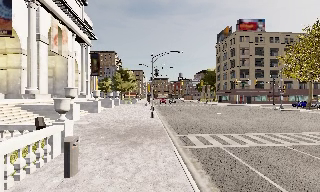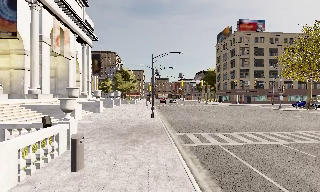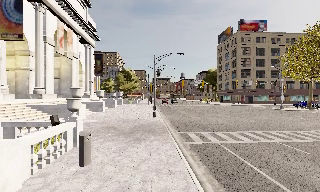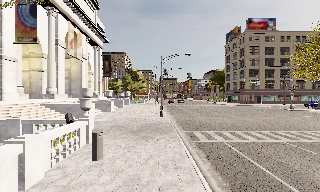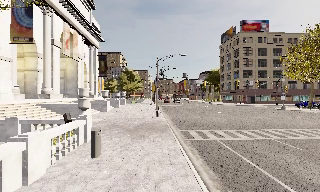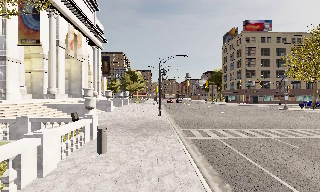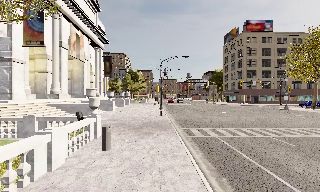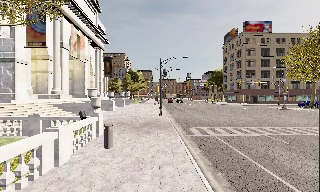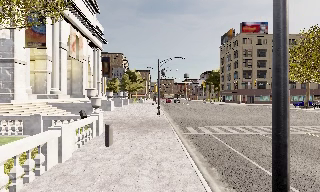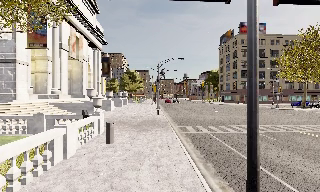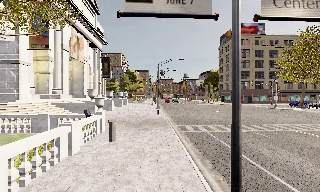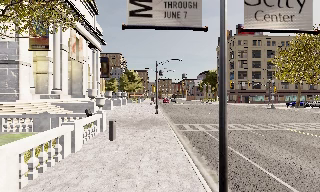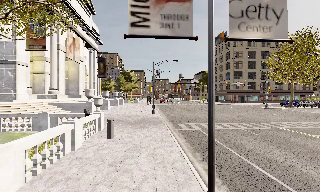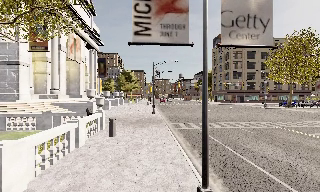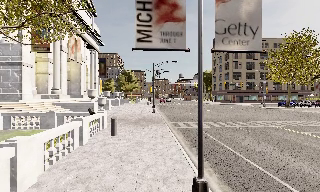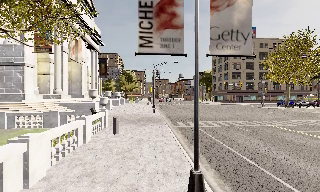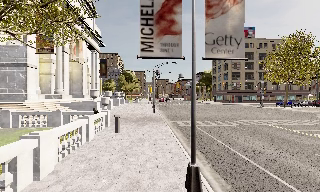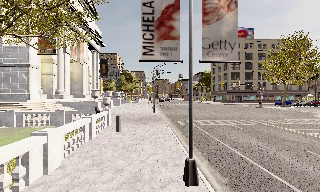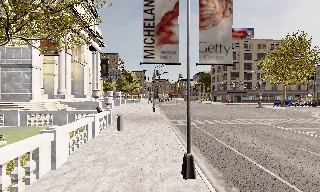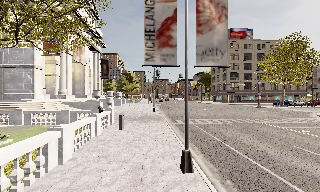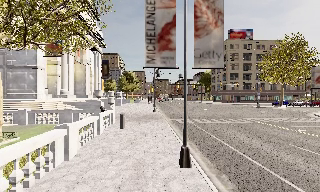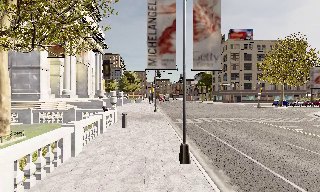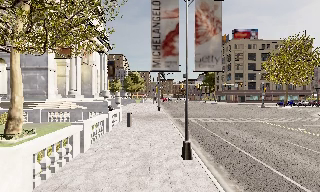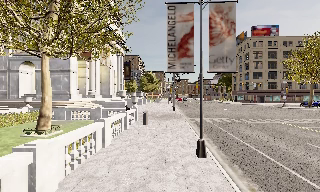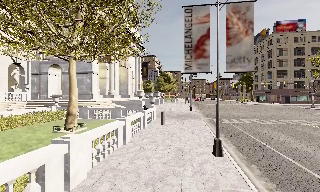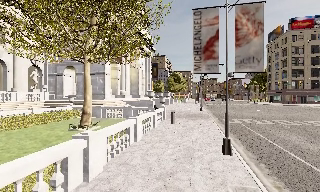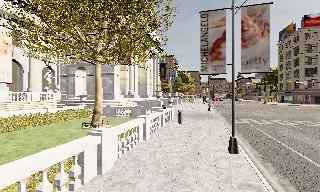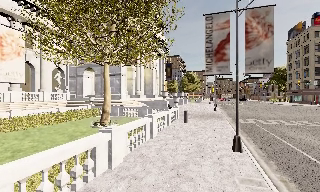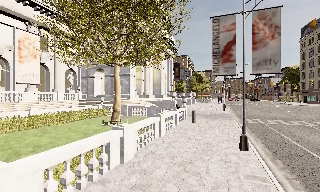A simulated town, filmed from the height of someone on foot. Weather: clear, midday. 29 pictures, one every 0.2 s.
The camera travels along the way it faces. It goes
backward.
0.0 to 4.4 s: The camera travels backward, about 8 m, so what stands in front gets smaller.
4.4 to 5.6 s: The scene slides to the right, as the camera pans about 25 degrees to its left. It travels backward, about 2 m, so what stands in front gets smaller.
The film runs backward here.
